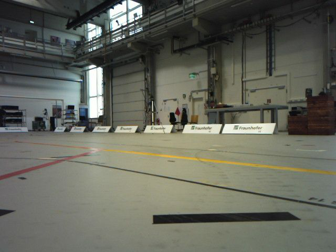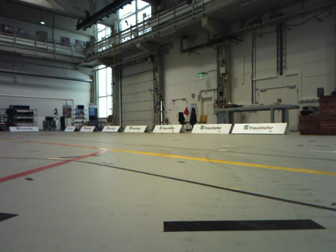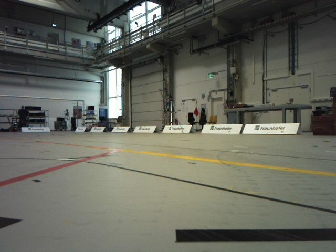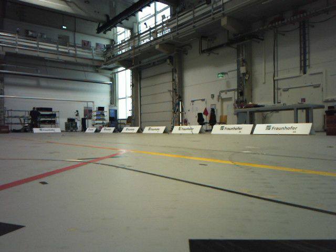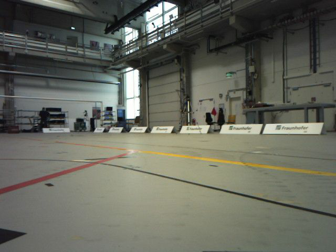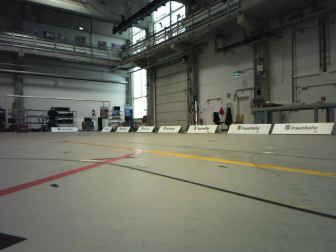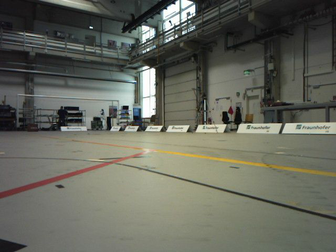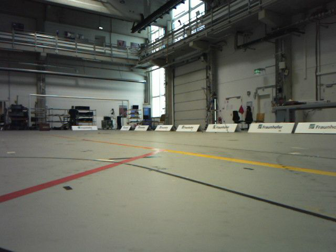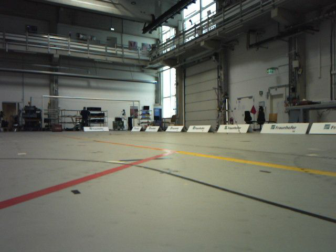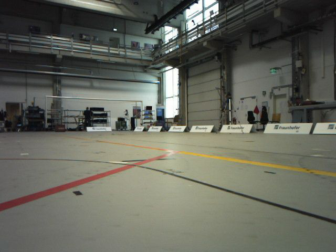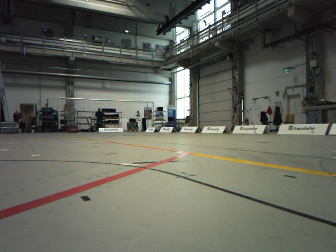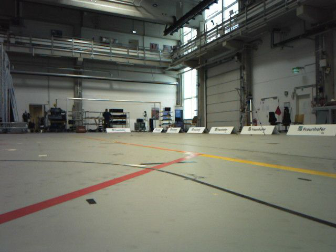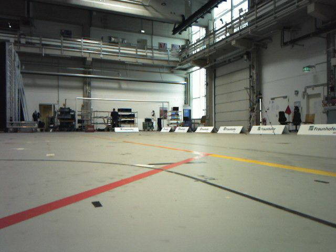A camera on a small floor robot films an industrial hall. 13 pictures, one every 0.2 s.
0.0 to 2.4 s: The camera swings to its left by about 20 degrees, and the scene slides to the right. It travels forward, about 0.5 m, so what stands in front looms larger.
The film runs forward here.
